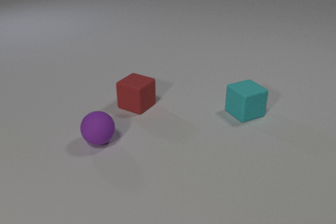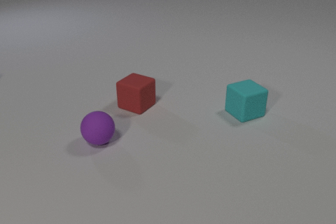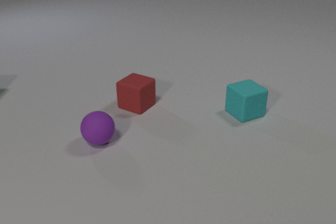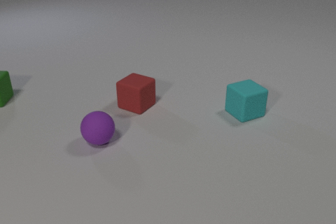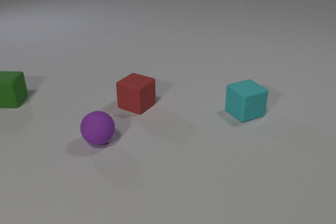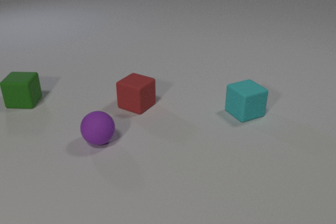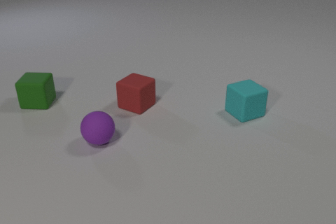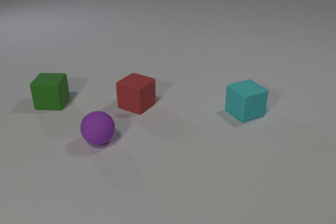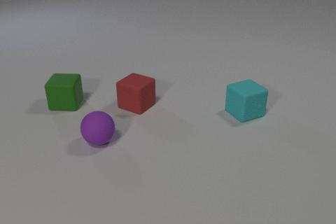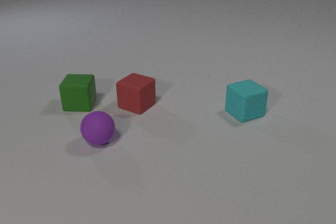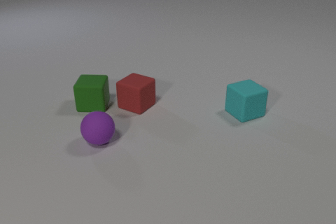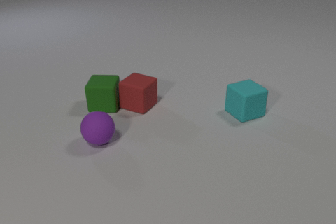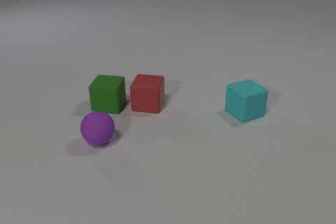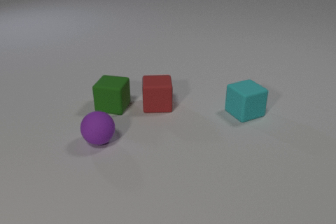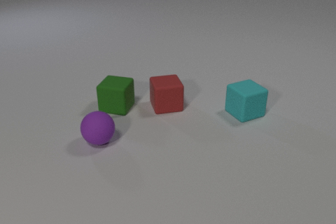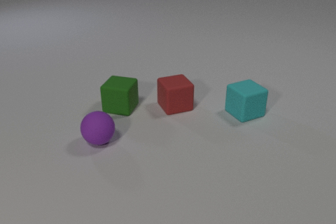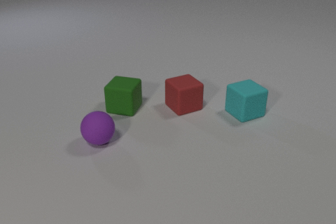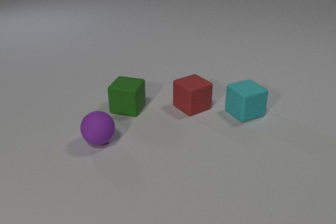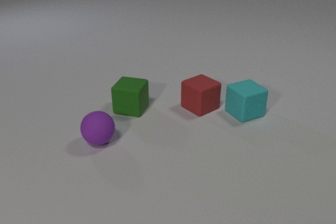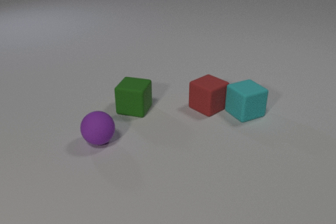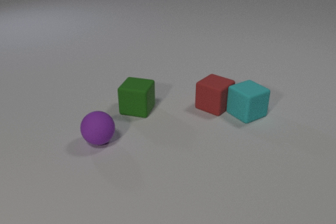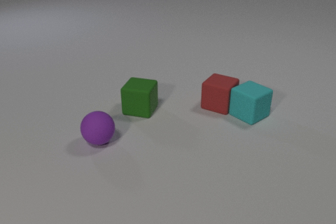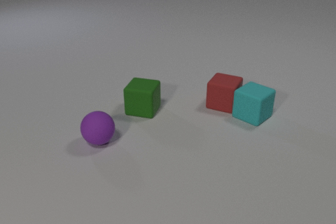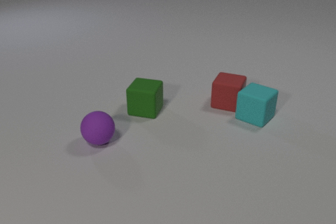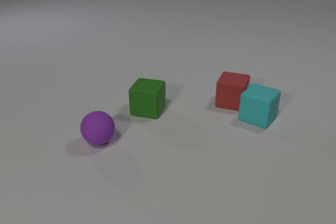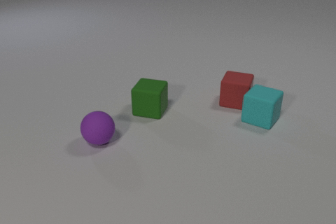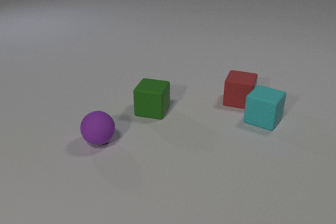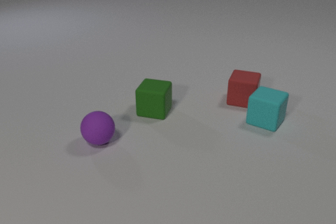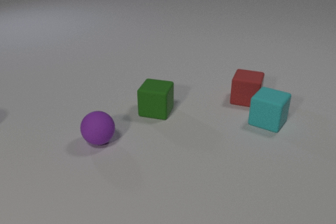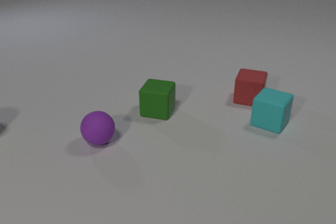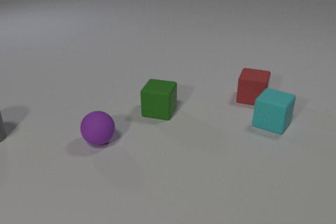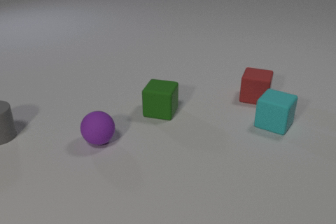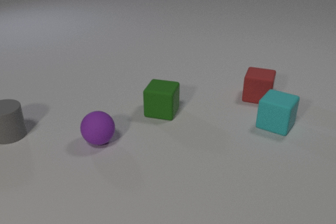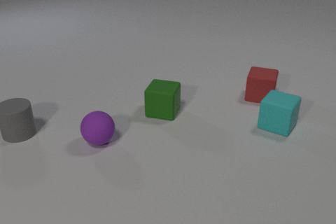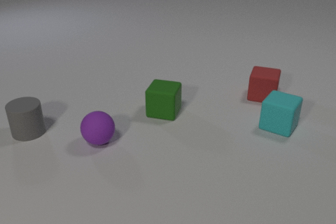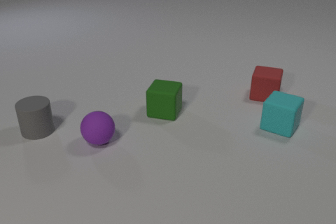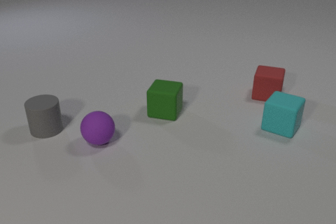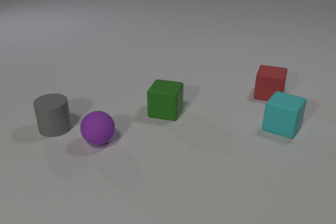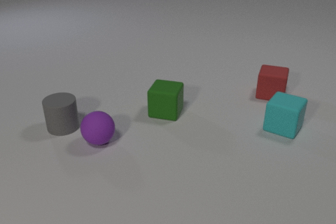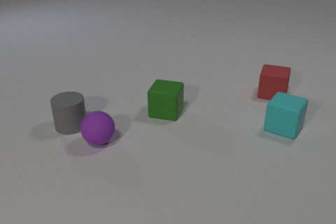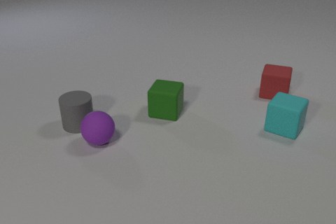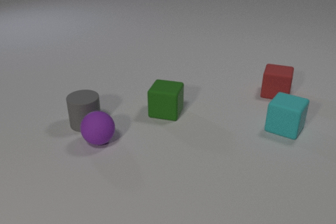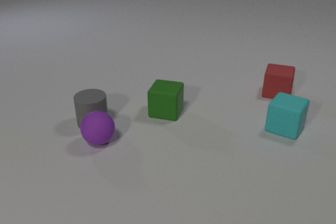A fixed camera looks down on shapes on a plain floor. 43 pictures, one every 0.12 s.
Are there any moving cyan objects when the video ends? yes.
How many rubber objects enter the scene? 2.
What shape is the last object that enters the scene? cylinder.
0.00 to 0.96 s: The green rubber cube comes in at the left edge, slides to the right and toward the camera.
0.96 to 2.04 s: The green rubber cube slides to the right. The red rubber cube slides to the right, spins so that its near face slides to the right, counterclockwise seen from above. The green rubber cube and the red rubber cube collide.
2.04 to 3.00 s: The green rubber cube slides to the right. The red rubber cube slides to the right, spins counterclockwise seen from above by about 30 degrees, its near face sliding to the right. The cyan rubber cube slides to the right and toward the camera, spins so that its near face slides to the right, counterclockwise seen from above. The red rubber cube and the cyan rubber cube collide.
3.00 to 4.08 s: The green rubber cube slides to the right. The red rubber cube slides to the right and away from the camera. The cyan rubber cube slides to the right and toward the camera. The gray rubber cylinder comes in at the left edge, slides to the right.
4.08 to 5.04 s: The red rubber cube slides to the right and away from the camera. The gray rubber cylinder slides to the right.
